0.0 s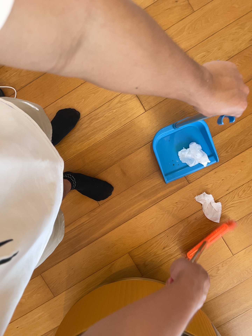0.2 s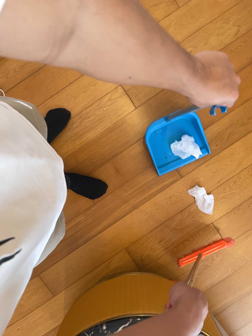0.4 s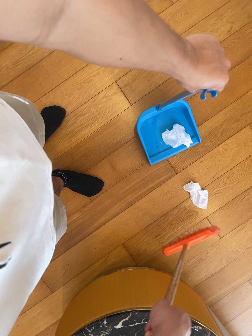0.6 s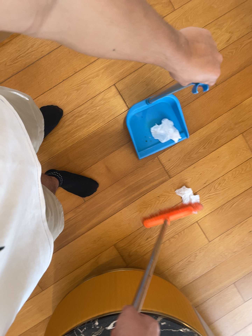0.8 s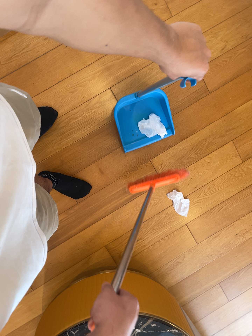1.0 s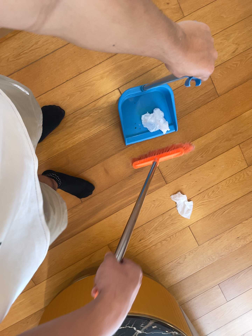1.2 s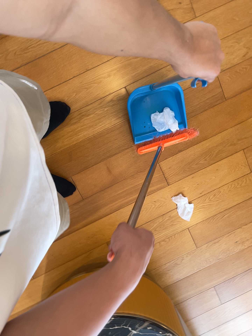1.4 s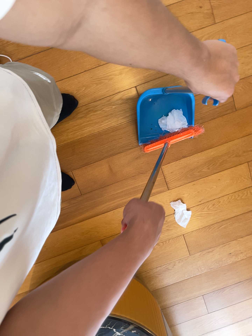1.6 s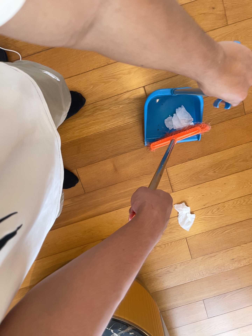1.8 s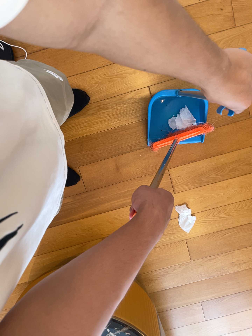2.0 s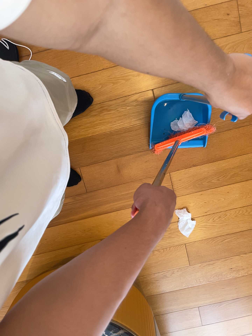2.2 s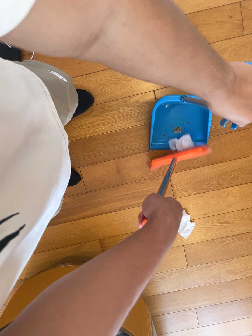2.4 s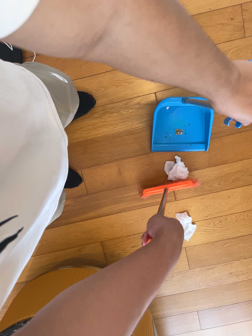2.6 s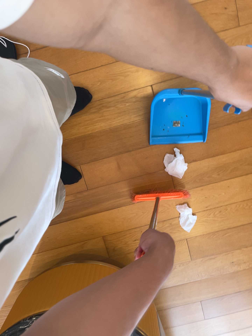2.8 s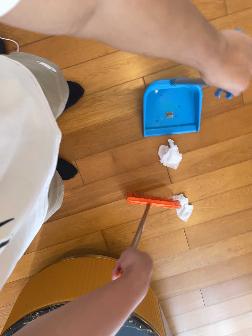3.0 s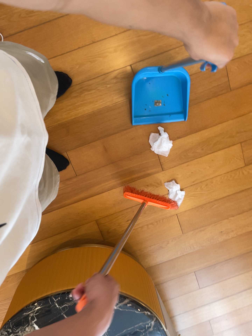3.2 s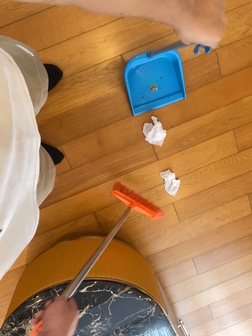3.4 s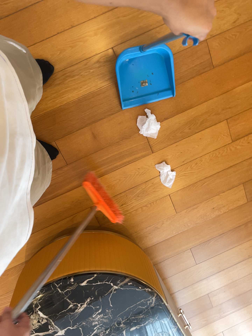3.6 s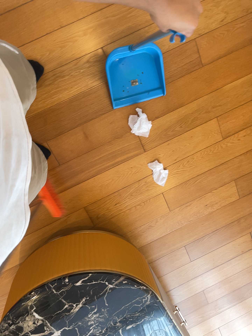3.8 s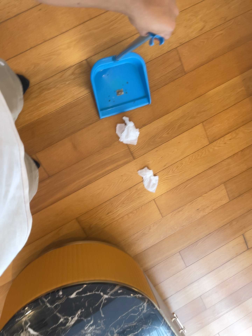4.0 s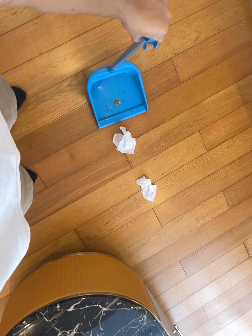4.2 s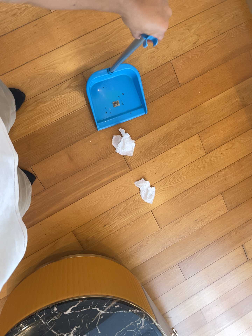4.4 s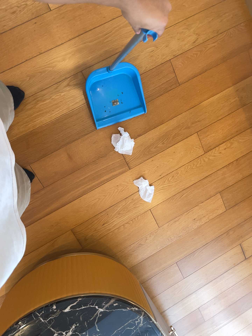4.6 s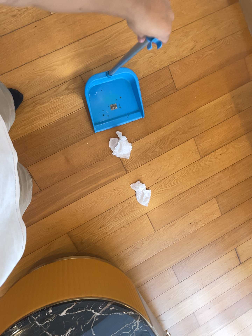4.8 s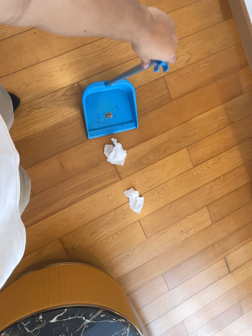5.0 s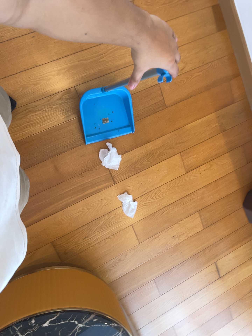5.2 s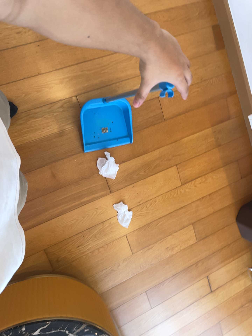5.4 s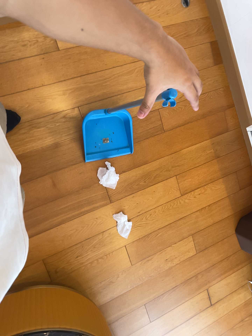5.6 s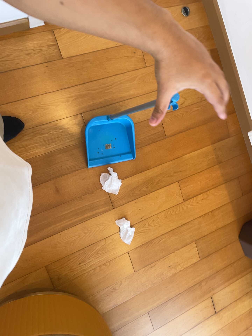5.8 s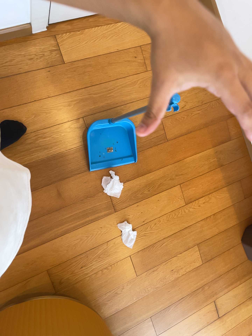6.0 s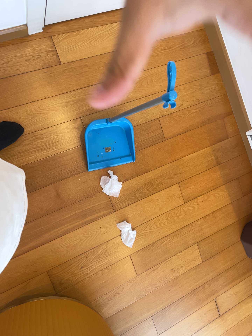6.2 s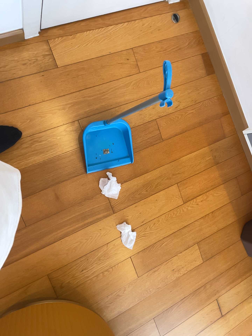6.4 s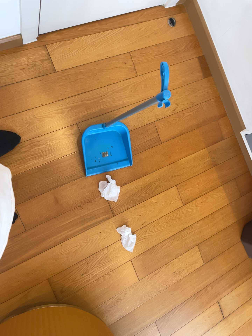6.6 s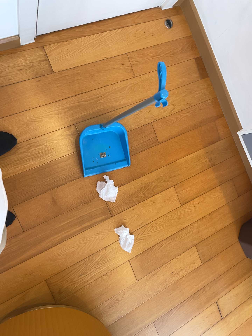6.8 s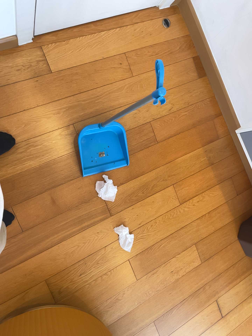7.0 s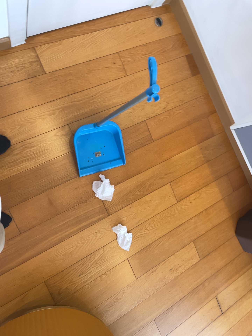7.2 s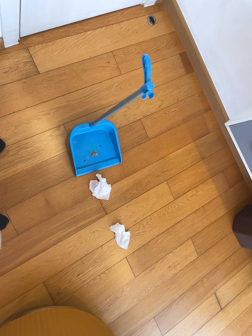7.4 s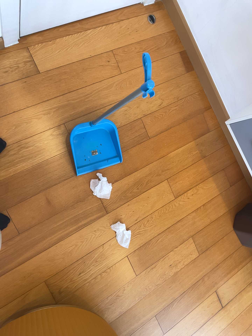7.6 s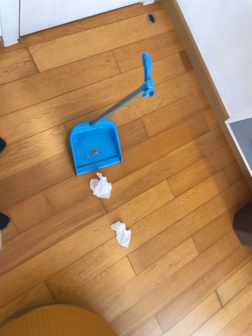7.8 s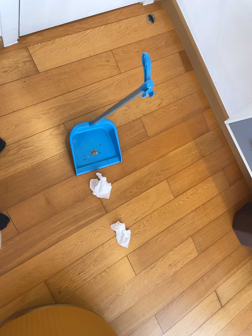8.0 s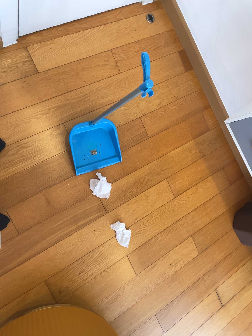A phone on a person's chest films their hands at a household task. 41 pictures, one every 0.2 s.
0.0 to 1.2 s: The camera travels toward the top of its view and to its left, about 22 cm. Its aim tips toward the bottom of its view by about 10 degrees.
1.2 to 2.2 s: The camera rolls about its line of sight by about 15 degrees, and the scene rotates clockwise.
2.2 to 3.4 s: The camera travels toward the bottom of its view, about 8 cm, so close, fixed things drift upward. It rolls about its line of sight by about 10 degrees, and the scene rotates counterclockwise.
3.4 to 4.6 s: The camera shifts only a little, or ends up much as it began.
4.6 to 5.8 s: The camera travels to its left and backward, about 10 cm. Its aim tips toward the top of its view by about 10 degrees, and the scene shifts downward.
5.8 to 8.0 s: The camera travels toward the bottom of its view, about 7 cm.
The film runs backward here.
